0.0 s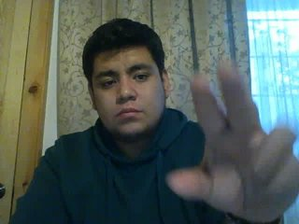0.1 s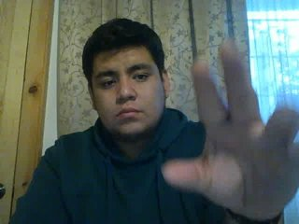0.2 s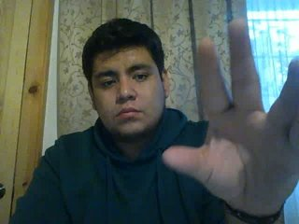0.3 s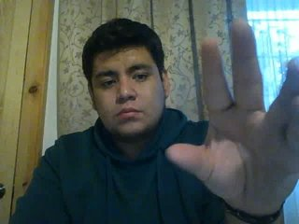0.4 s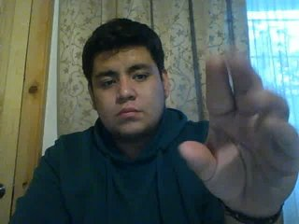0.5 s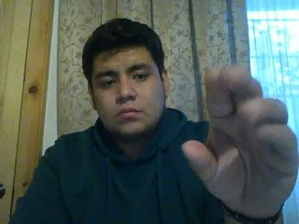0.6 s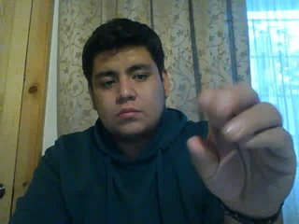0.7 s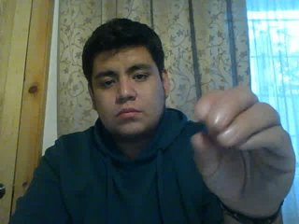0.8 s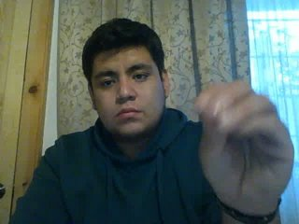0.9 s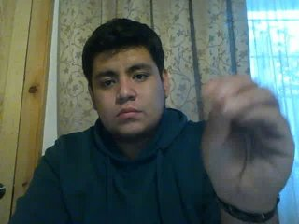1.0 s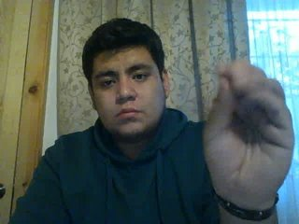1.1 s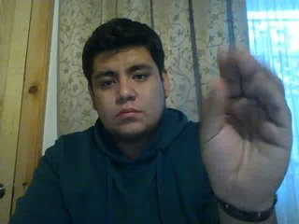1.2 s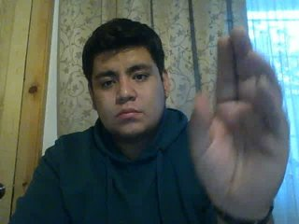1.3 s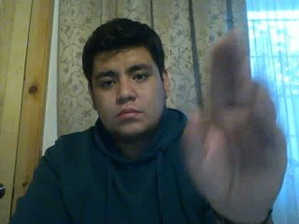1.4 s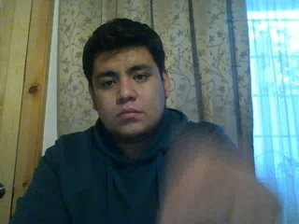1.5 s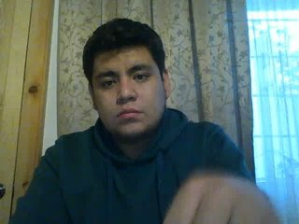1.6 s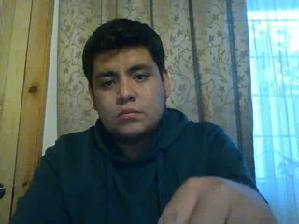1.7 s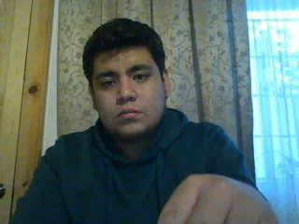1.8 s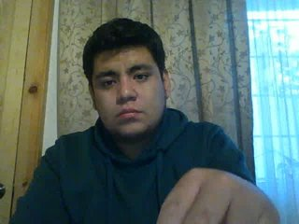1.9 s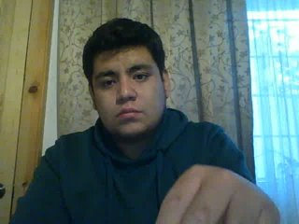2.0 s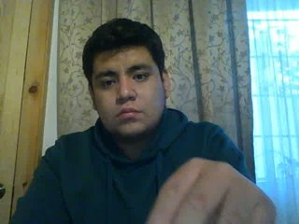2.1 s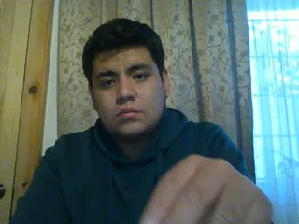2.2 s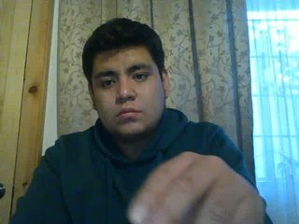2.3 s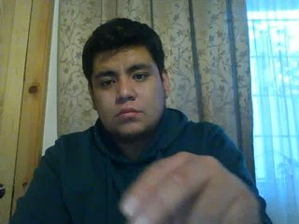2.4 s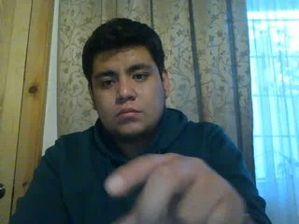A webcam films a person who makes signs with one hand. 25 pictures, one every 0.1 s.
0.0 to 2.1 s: On the screen the hand sweeps downward. The name of the sign: Throw down.
